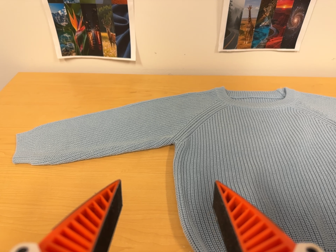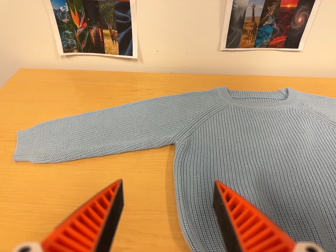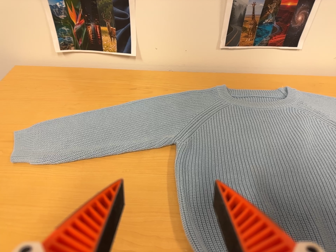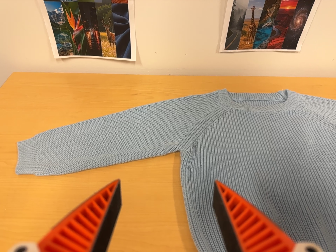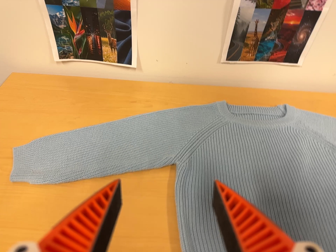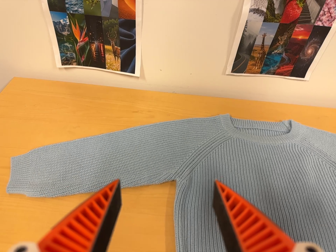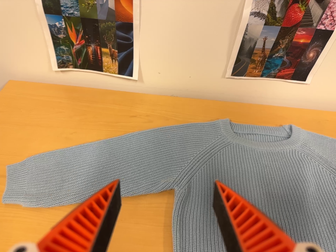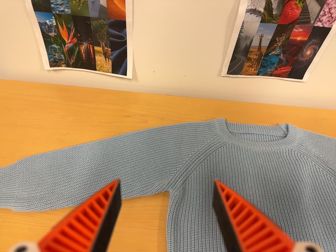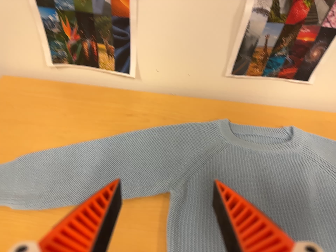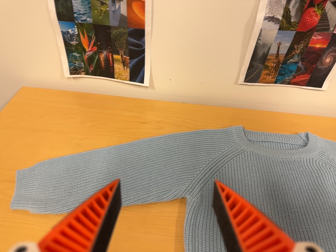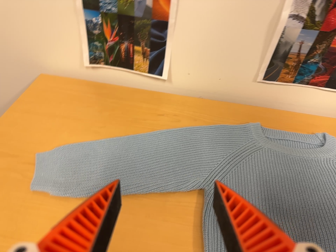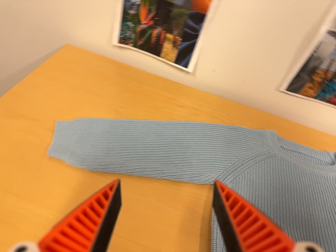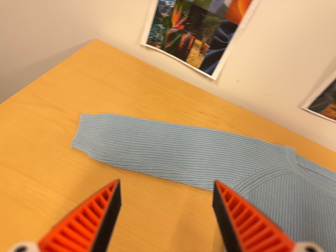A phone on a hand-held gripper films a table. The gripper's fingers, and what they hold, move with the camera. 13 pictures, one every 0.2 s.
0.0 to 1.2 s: The camera travels toward the top of its view, about 12 cm, so close, fixed things drift downward.
1.2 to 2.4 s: The camera travels to its left, about 12 cm, so close, fixed things drift to the right. It rolls about its line of sight by about 20 degrees, and the scene rotates clockwise.
The film runs forward here.
